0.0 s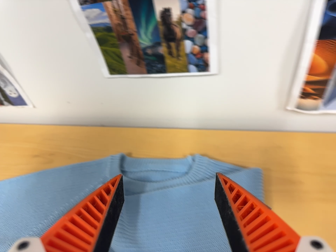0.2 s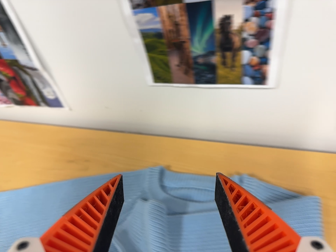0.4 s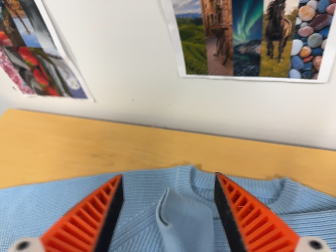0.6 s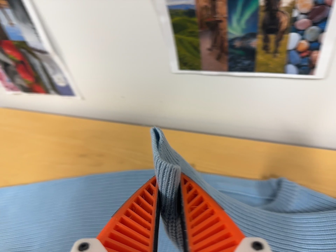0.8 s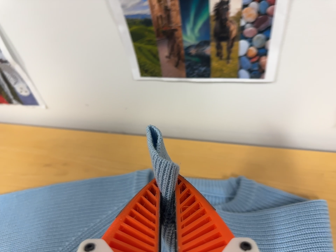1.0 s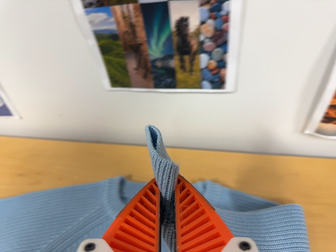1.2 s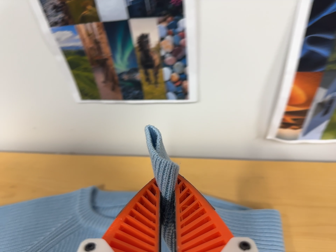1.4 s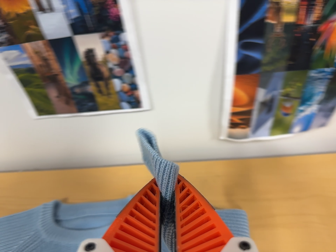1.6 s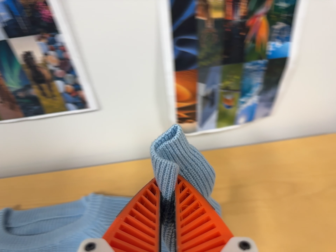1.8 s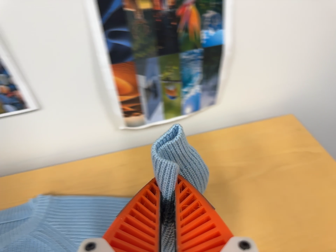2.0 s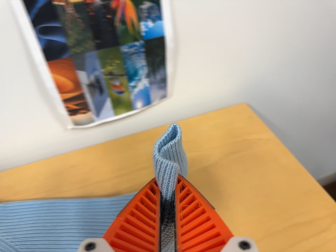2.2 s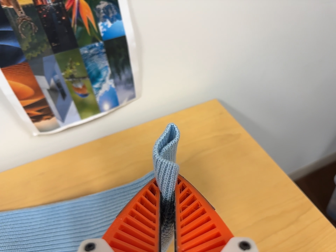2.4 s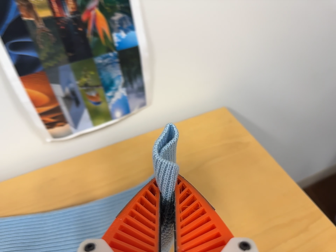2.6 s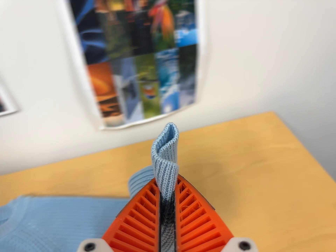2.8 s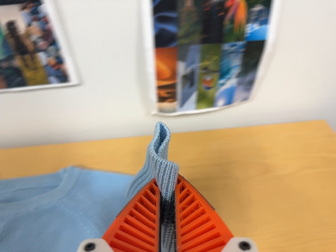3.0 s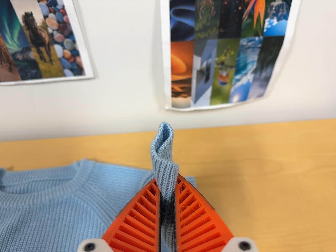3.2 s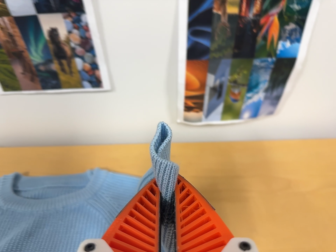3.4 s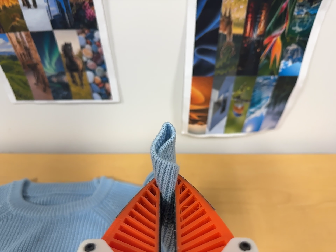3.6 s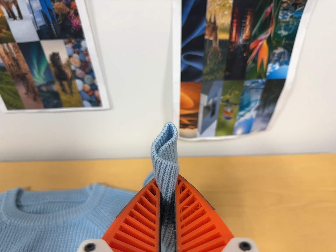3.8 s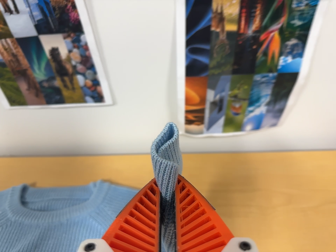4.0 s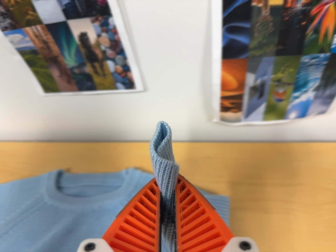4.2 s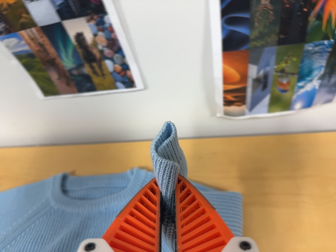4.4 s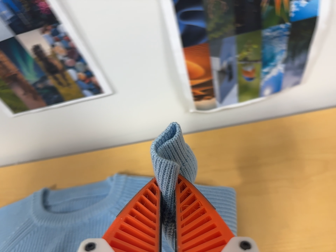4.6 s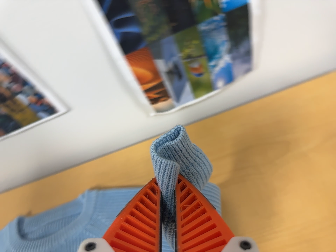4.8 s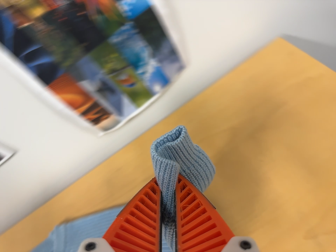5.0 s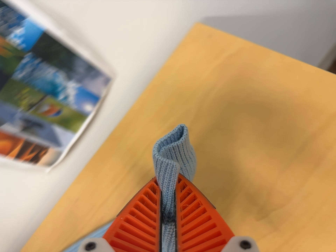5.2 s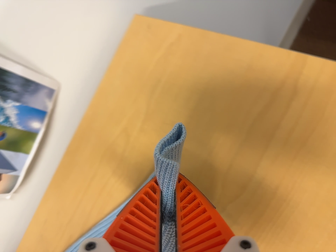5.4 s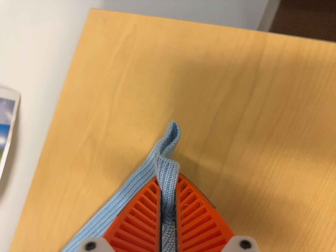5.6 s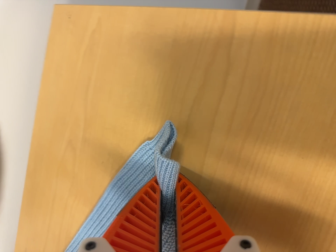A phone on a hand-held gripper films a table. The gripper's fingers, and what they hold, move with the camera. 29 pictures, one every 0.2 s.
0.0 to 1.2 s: The camera shifts only a little, or ends up much as it began.
1.2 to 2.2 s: The scene slides to the left, as the camera pans about 20 degrees to its right. It travels to its right, about 26 cm, so close, fixed things drift to the left. It rolls about its line of sight by about 20 degrees, and the scene rotates counterclockwise.
2.2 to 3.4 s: The scene slides to the right, as the camera pans about 15 degrees to its left. It travels to its left, about 16 cm, so close, fixed things drift to the right. It rolls about its line of sight by about 20 degrees, and the scene rotates clockwise.
3.4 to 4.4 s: The camera travels to its right, forward and toward the top of its view, about 10 cm. Its aim tips toward the bottom of its view by about 10 degrees. It rolls about its line of sight by about 10 degrees, and the scene rotates counterclockwise.
4.4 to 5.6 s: The camera travels to its right, about 36 cm, so close, fixed things drift to the left. It rolls about its line of sight by about 65 degrees, and the scene rotates counterclockwise.
The film runs backward here.
